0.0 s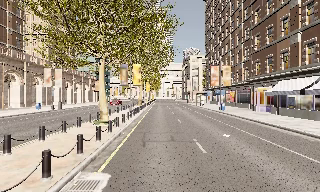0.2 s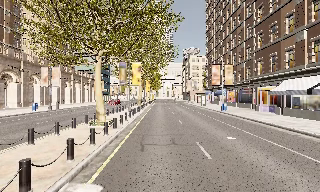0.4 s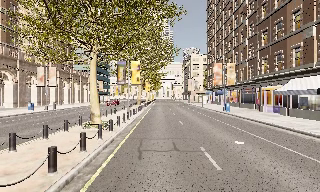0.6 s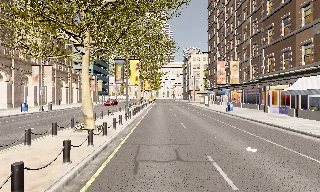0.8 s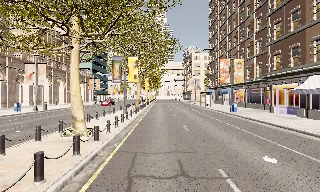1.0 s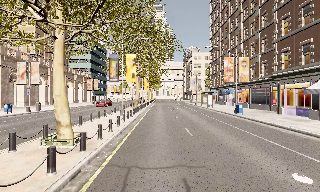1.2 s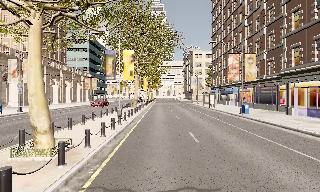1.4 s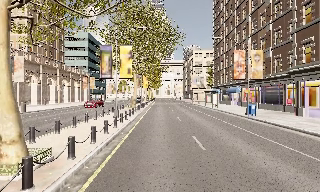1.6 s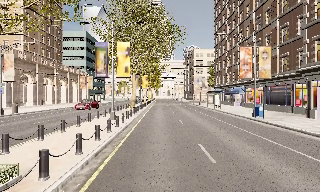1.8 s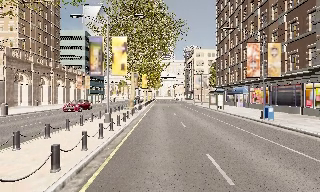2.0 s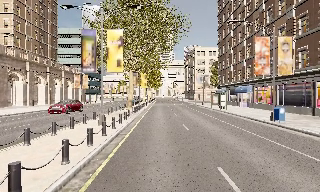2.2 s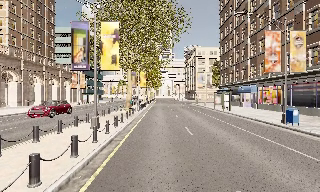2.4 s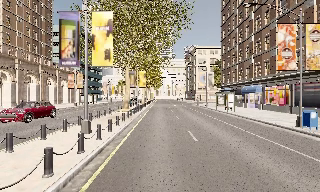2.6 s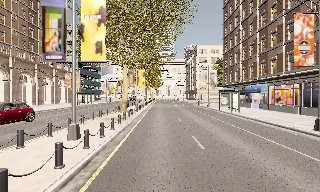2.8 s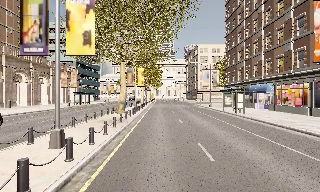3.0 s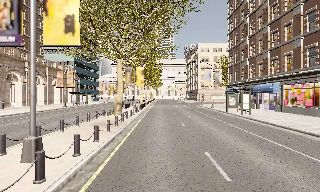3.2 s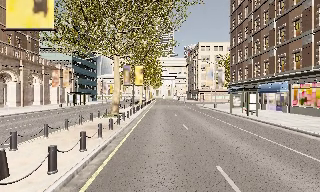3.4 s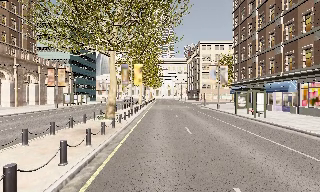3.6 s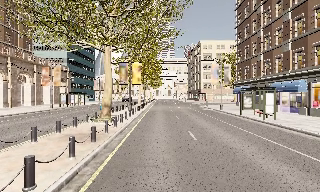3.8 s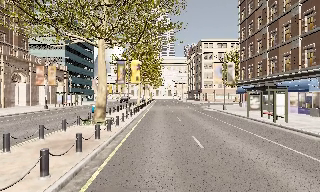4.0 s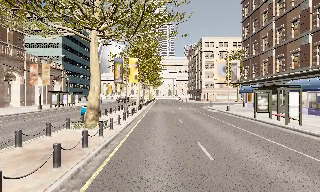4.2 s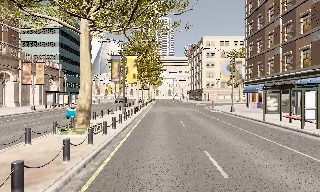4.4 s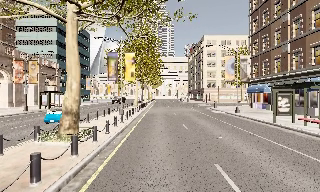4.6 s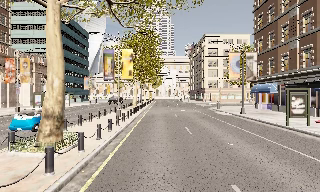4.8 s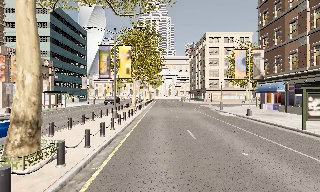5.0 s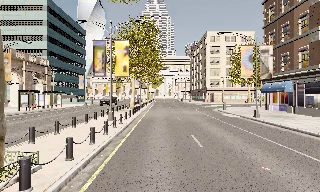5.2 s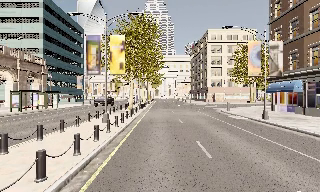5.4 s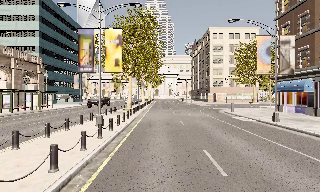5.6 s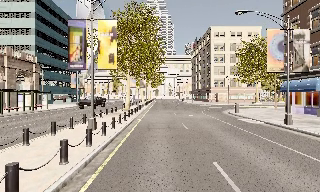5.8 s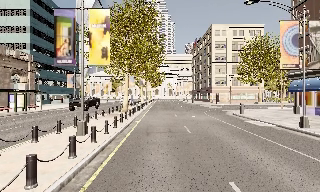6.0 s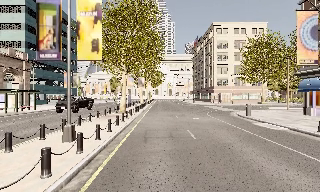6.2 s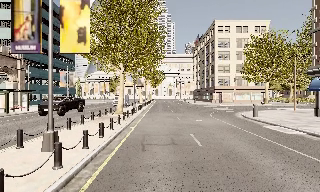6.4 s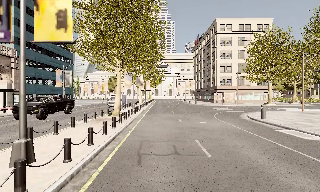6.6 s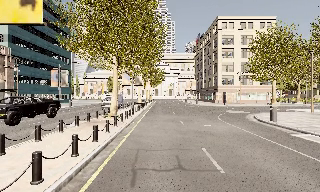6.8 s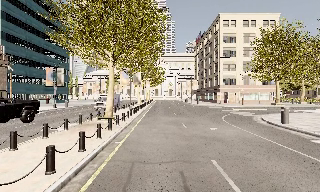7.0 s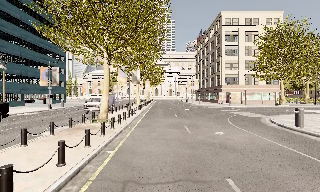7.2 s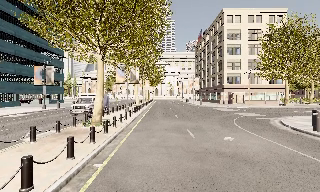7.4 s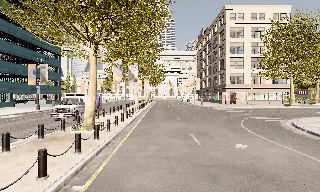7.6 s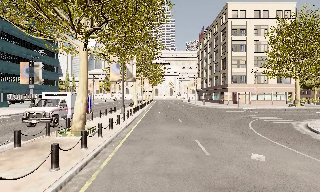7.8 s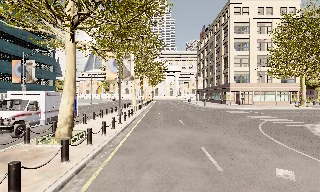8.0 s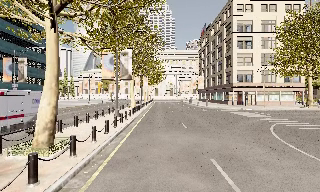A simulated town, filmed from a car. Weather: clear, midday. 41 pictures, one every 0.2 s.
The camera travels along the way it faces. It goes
forward.
0.0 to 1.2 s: The camera travels forward, about 6 m, so what stands in front looms larger. It gains speed.
1.2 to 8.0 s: The camera travels forward, about 40 m, so what stands in front looms larger.
The film runs forward here.
